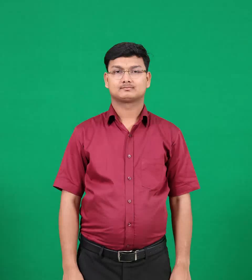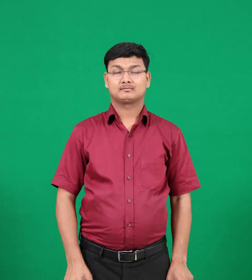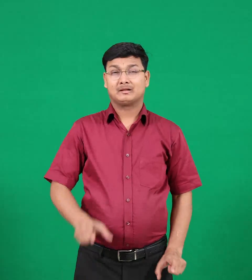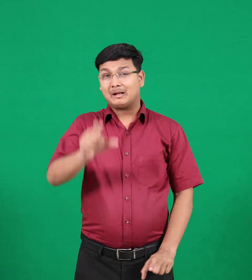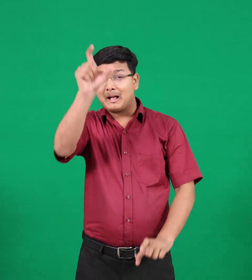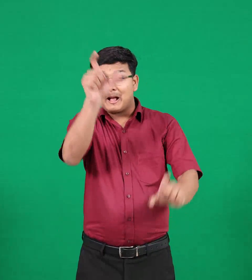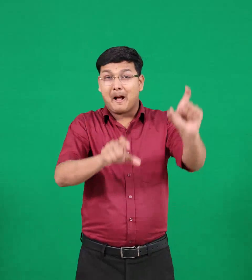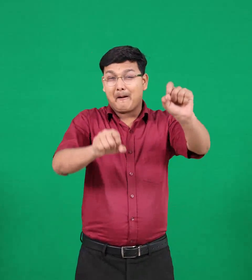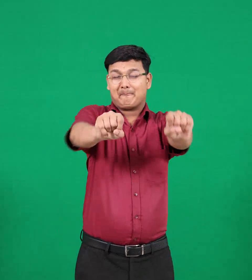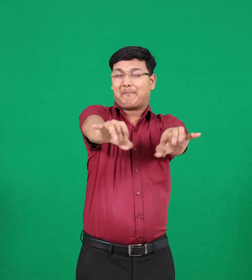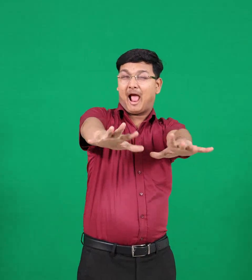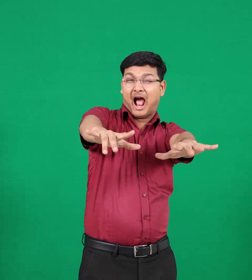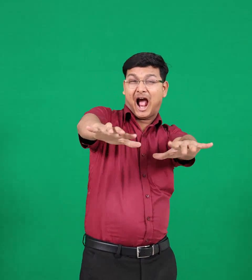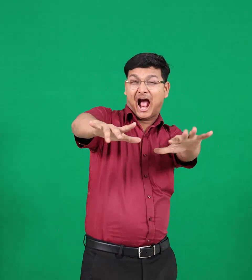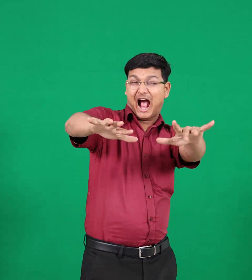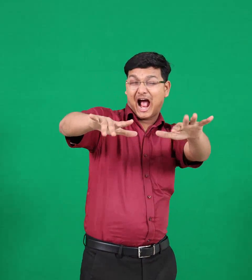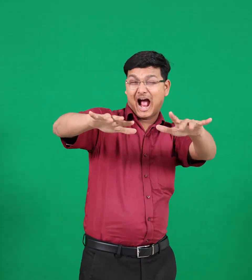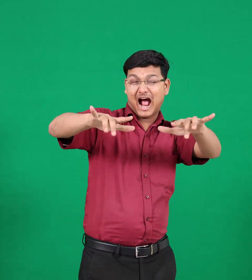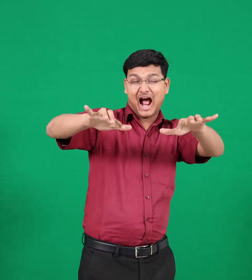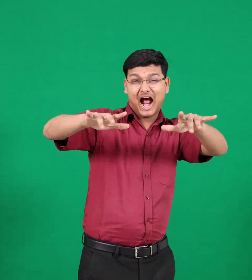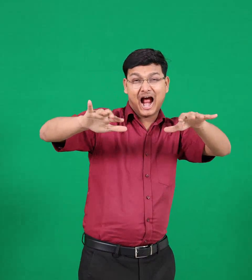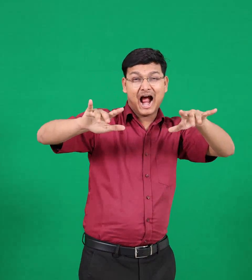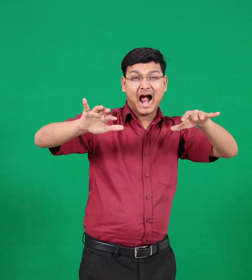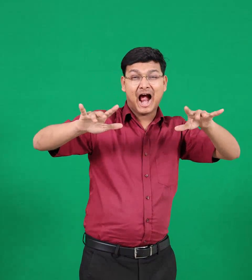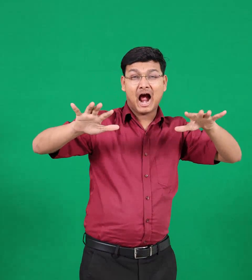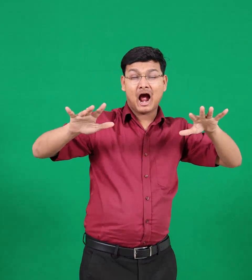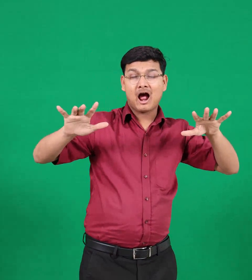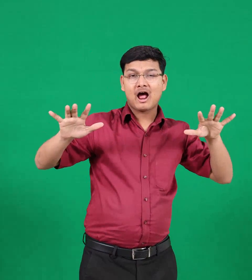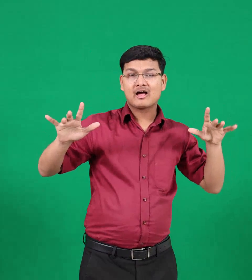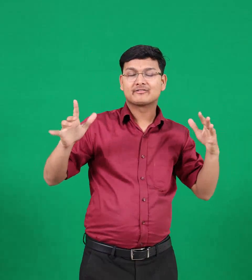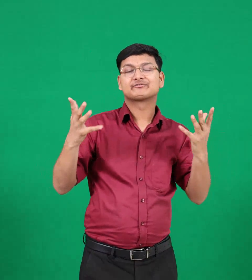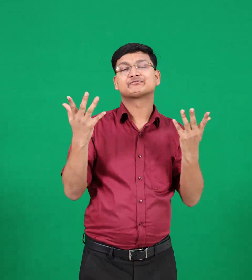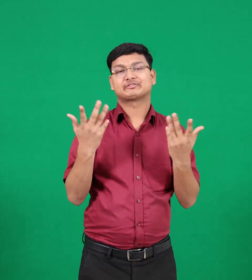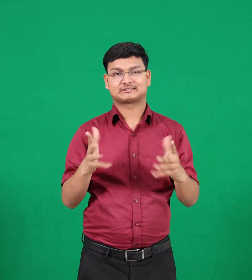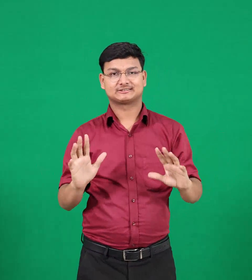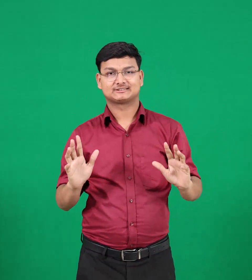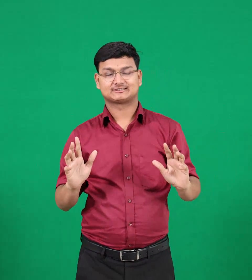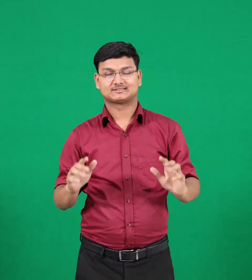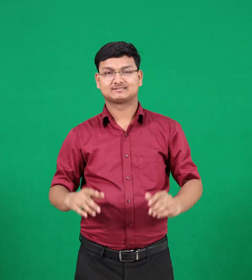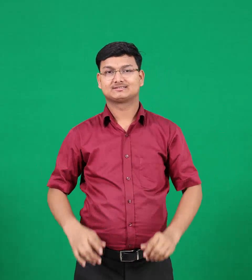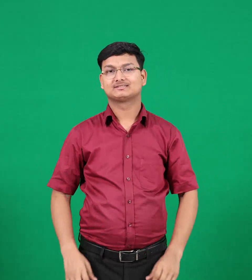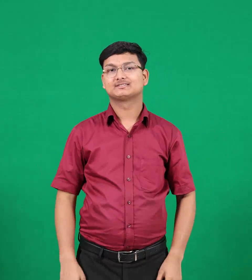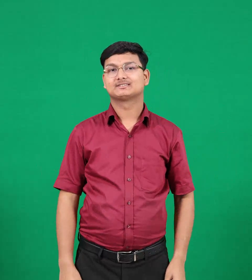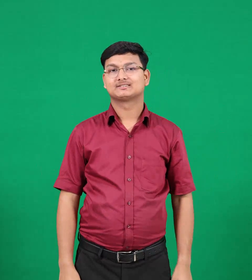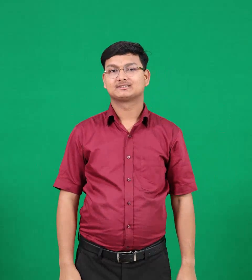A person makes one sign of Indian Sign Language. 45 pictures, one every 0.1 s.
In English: crowed
